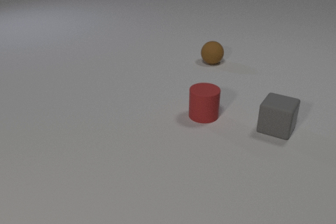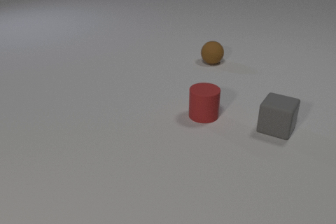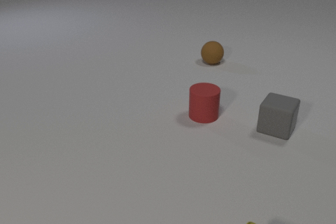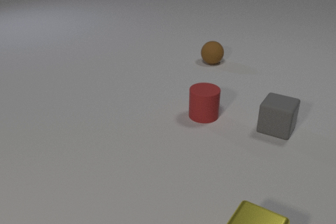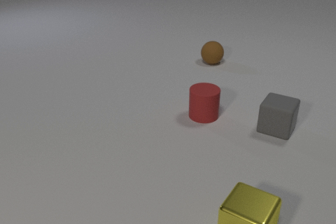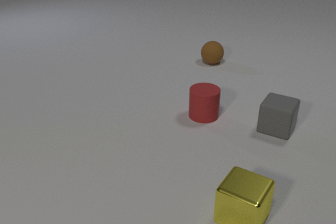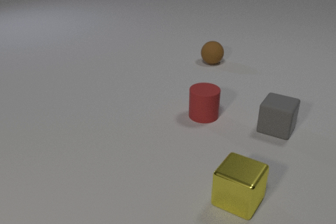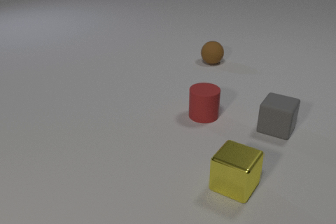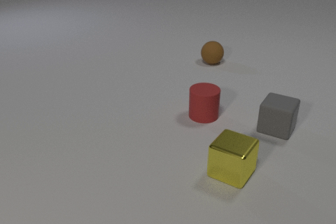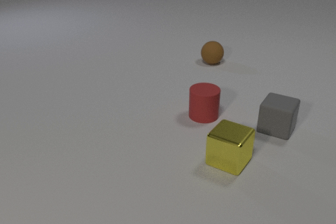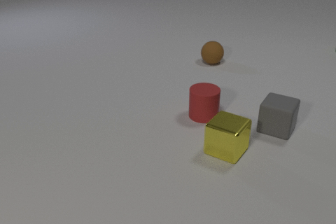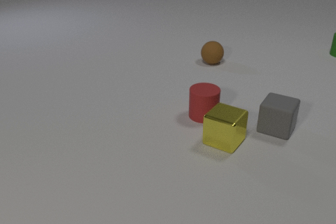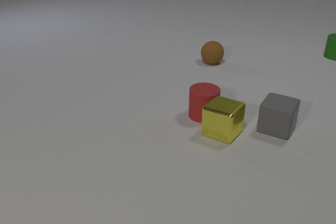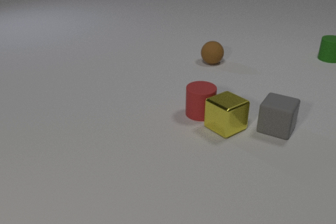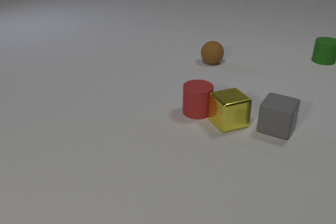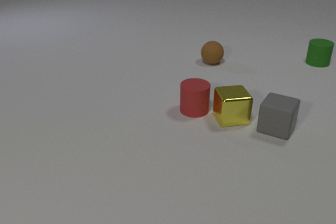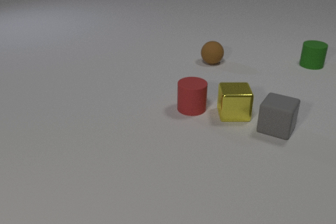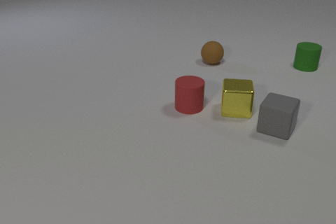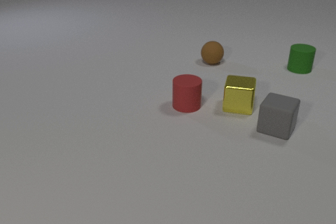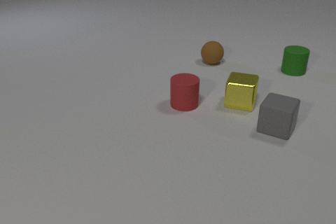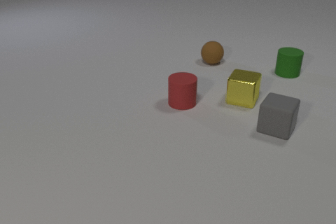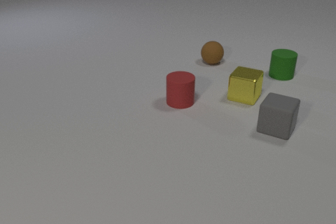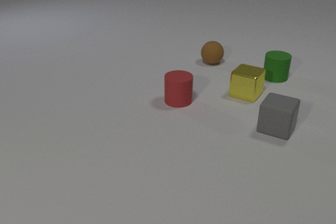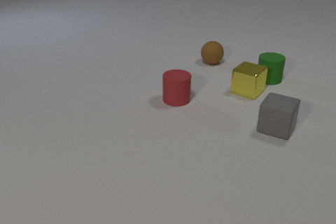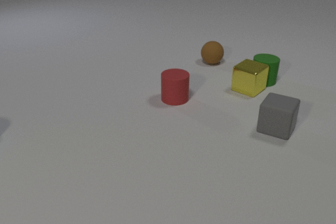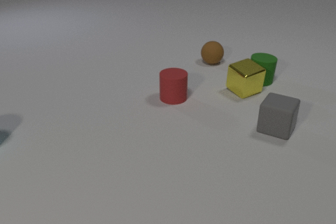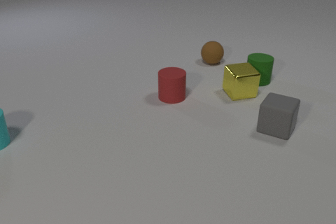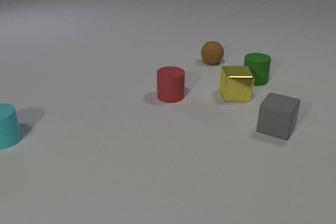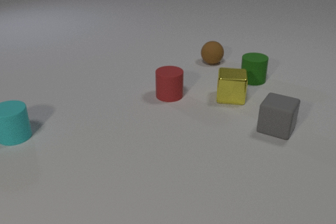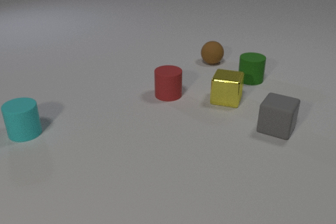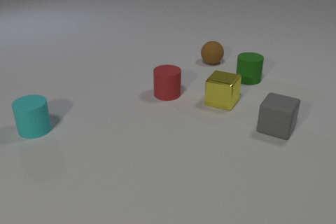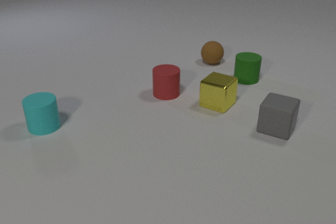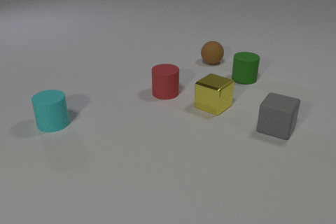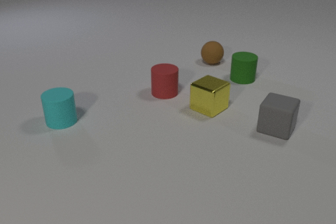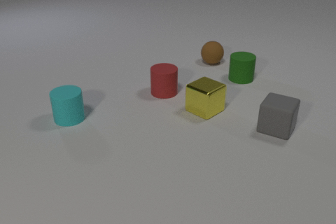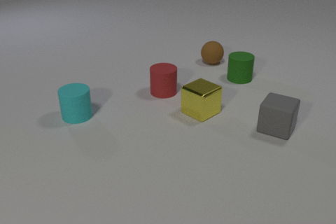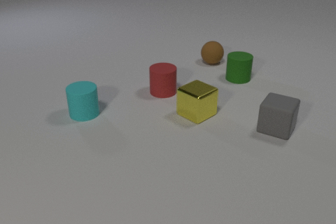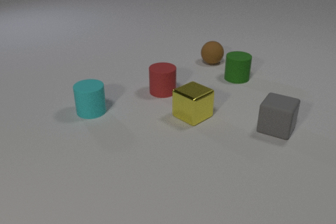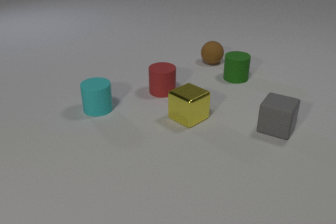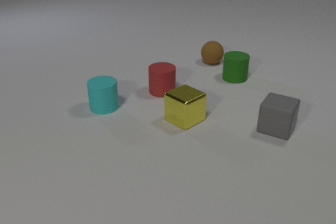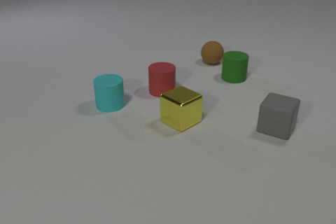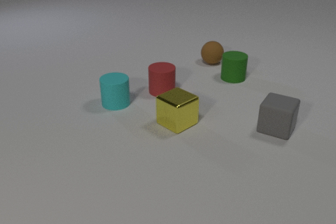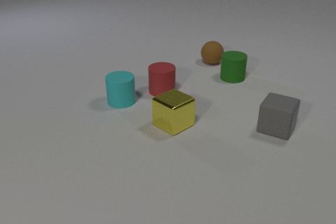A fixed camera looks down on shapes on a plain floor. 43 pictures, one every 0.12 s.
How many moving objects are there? 4.
What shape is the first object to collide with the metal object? cylinder.
What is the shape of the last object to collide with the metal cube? cylinder.
0.00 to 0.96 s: The yellow metal cube comes in at the bottom edge, slides away from the camera.
0.96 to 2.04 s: The yellow metal cube slides away from the camera, spins so that its near face slides to the left, clockwise seen from above. The red rubber cylinder slides away from the camera and to the left. The green rubber cylinder comes in at the right edge, slides toward the camera and to the left. The yellow metal cube and the red rubber cylinder collide.
2.04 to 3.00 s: The yellow metal cube slides away from the camera, spins clockwise seen from above by about 45 degrees, its near face sliding to the left. The red rubber cylinder slides away from the camera and to the left. The green rubber cylinder slides toward the camera and to the left. The yellow metal cube and the green rubber cylinder collide.
3.00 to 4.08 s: The yellow metal cube slides toward the camera and to the left, spins so that its near face slides to the left, clockwise seen from above. The red rubber cylinder slides away from the camera and to the left. The green rubber cylinder slides to the left. The cyan rubber cylinder comes in at the left edge, slides to the right.
4.08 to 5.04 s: The yellow metal cube slides to the left and toward the camera. The green rubber cylinder slides to the left. The cyan rubber cylinder slides to the right and away from the camera.
